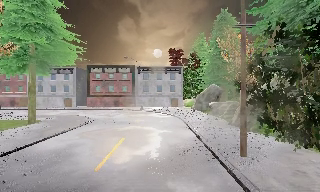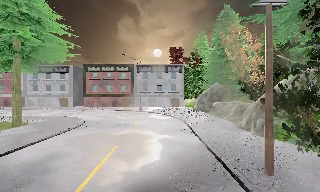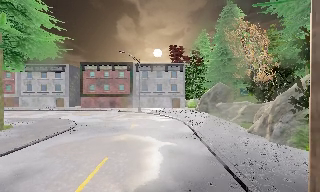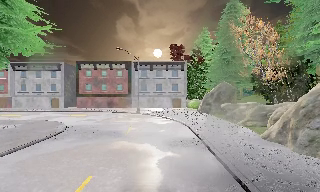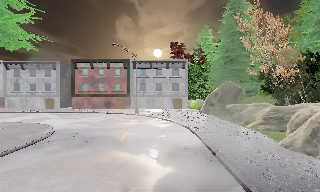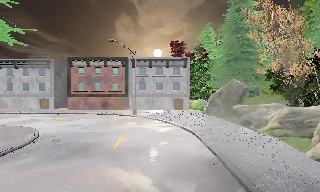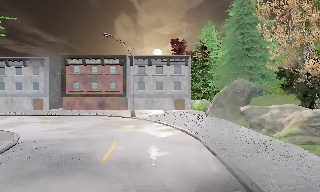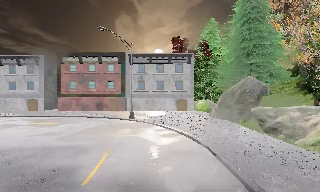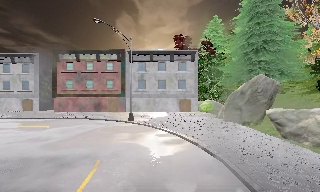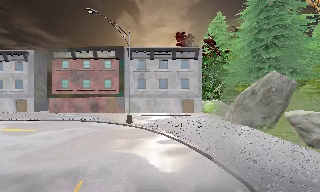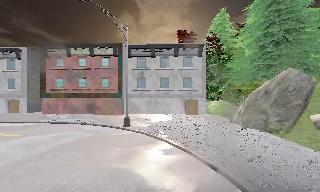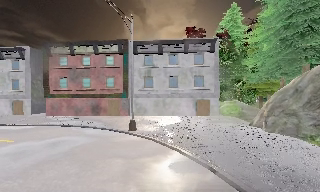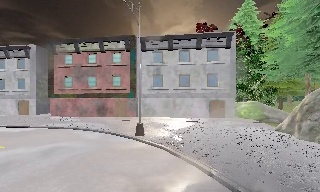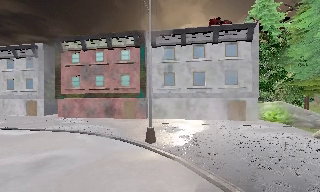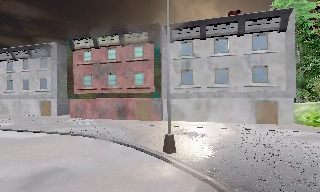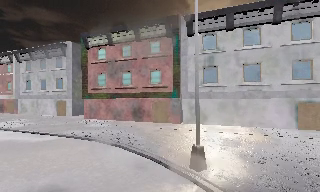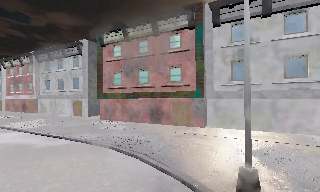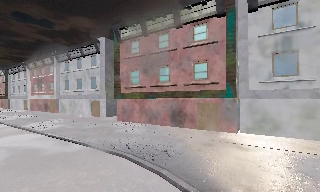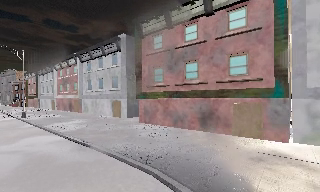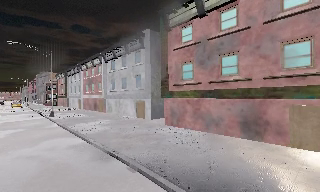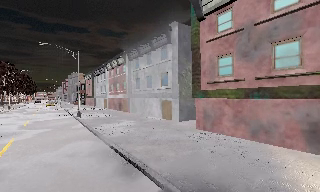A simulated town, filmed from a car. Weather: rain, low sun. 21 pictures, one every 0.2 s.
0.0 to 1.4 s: The camera travels forward, about 10 m, so what stands in front looms larger.
1.4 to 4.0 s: The camera swings to its left by about 55 degrees, and the scene slides to the right. It travels forward, about 18 m.
The film runs forward here.
